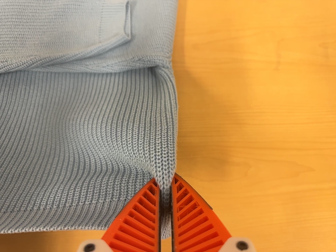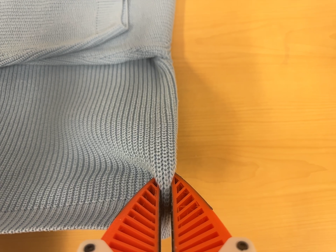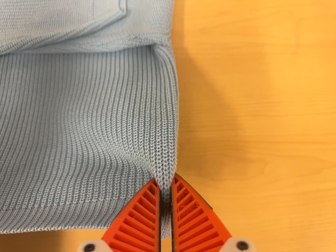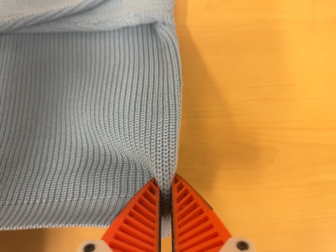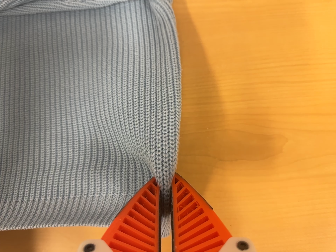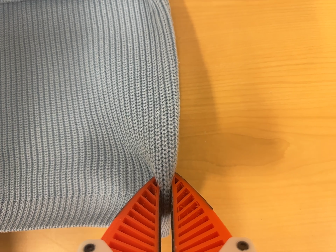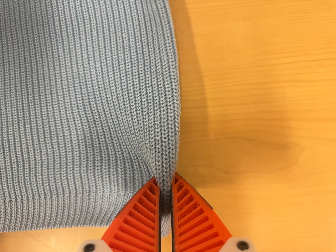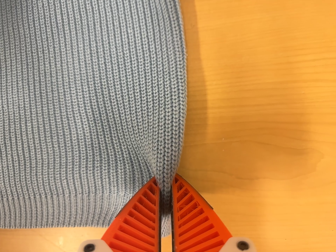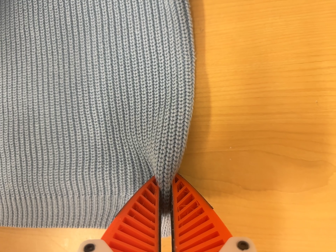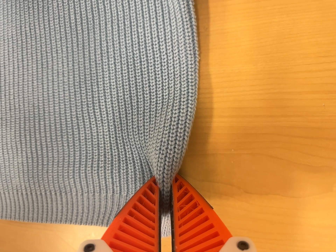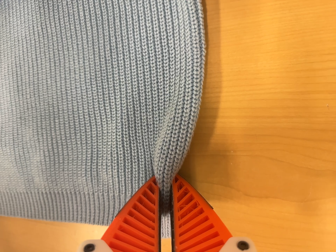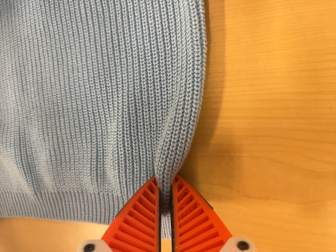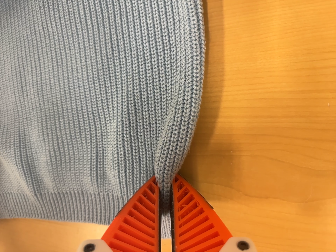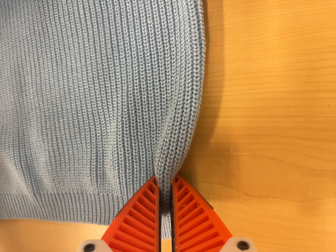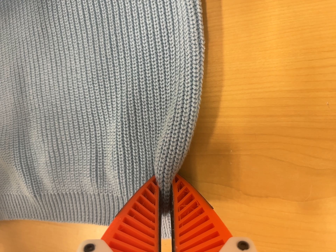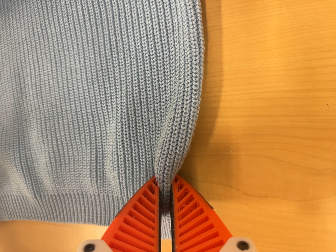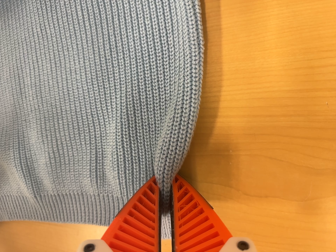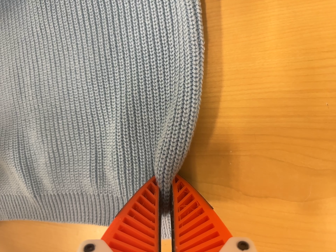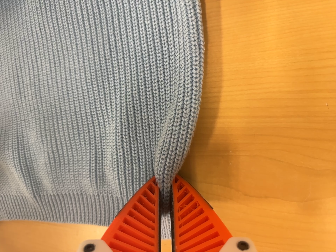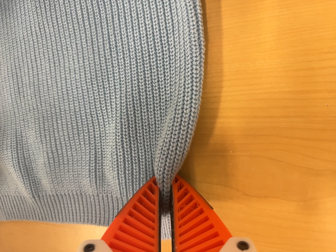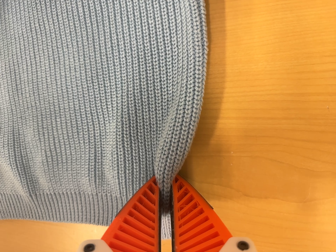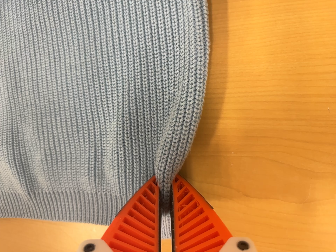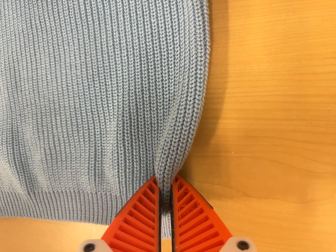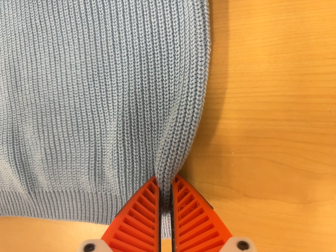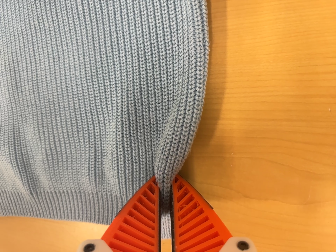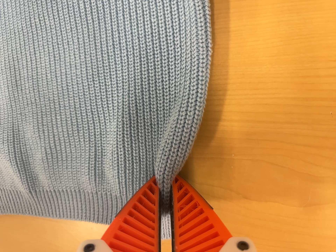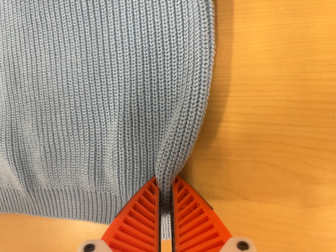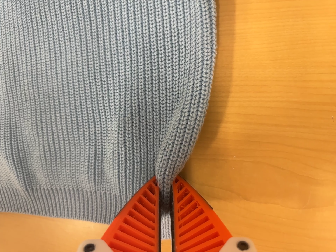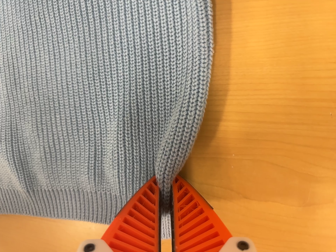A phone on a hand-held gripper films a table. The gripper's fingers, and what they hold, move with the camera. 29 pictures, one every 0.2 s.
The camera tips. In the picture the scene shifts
upward.
The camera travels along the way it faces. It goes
forward.
0.0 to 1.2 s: The camera travels forward and to its right, about 12 cm, so what stands in front looms larger. Its aim tips toward the bottom of its view by about 15 degrees, and the scene shifts upward.
1.2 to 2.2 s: The camera pans to its left by about 15 degrees. It travels to its right and toward the top of its view, about 8 cm. Its aim tips toward the bottom of its view by about 10 degrees.
2.2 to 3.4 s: The camera keeps its place and its aim.
3.4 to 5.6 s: The camera shifts only a little, or ends up much as it began.
The film runs backward here.
